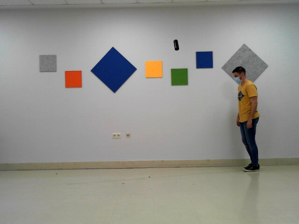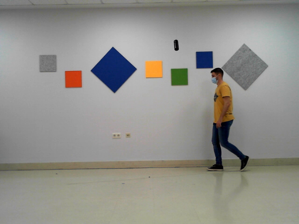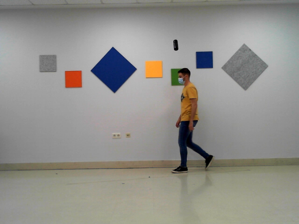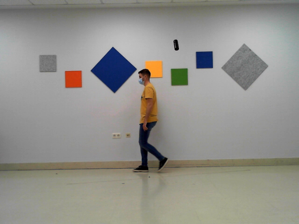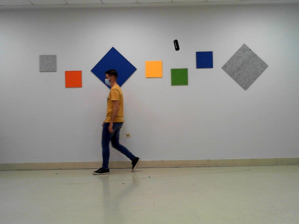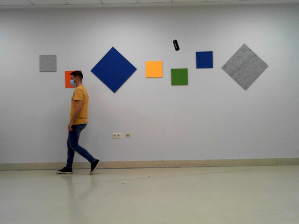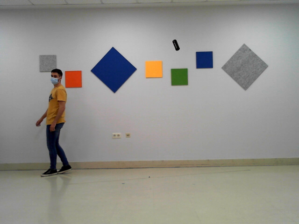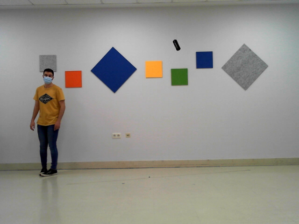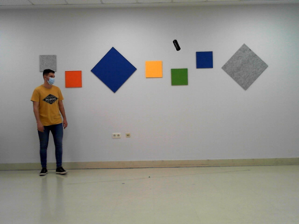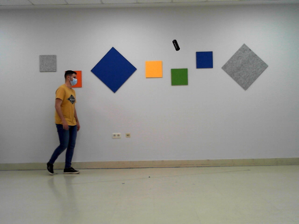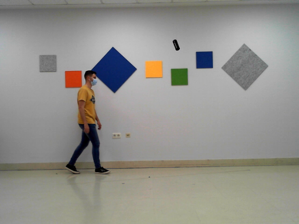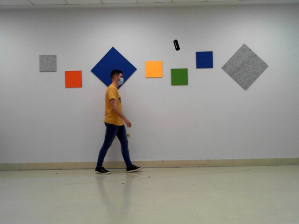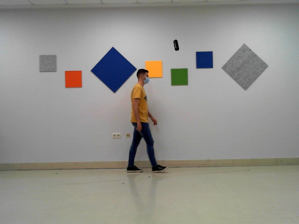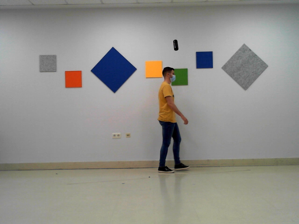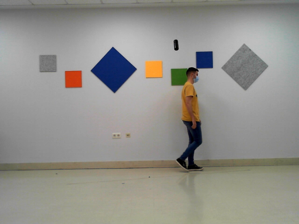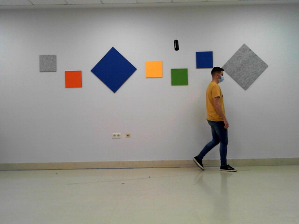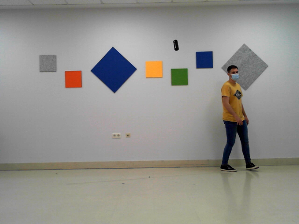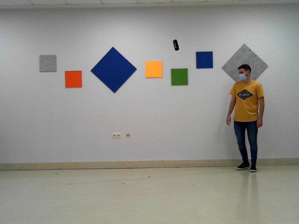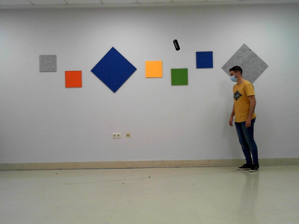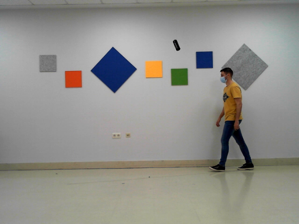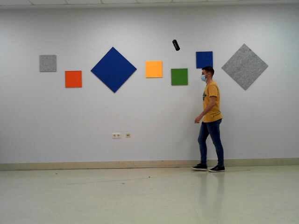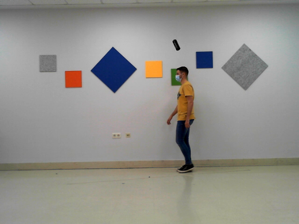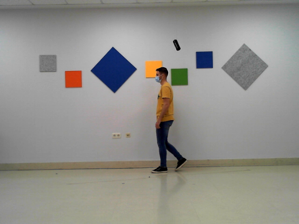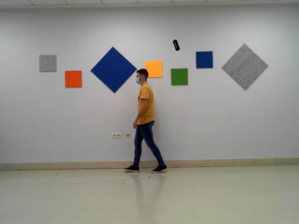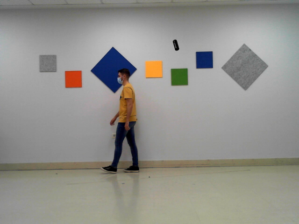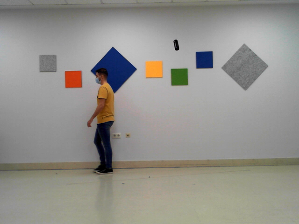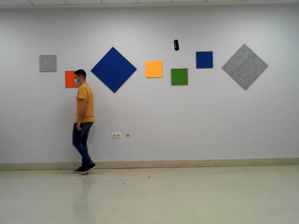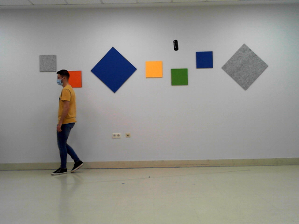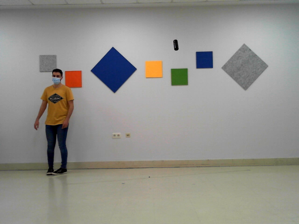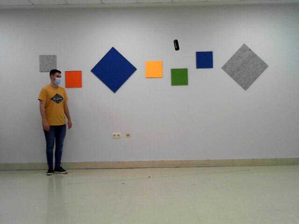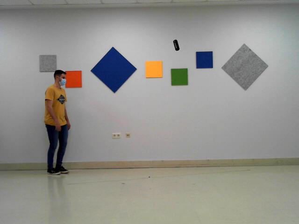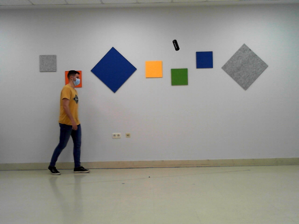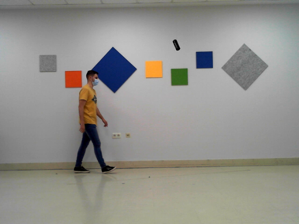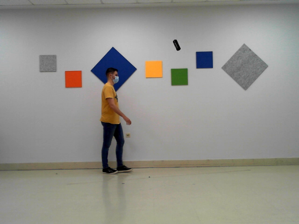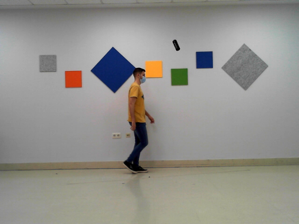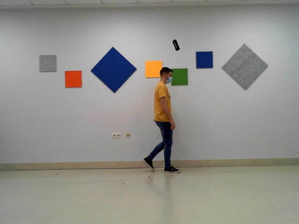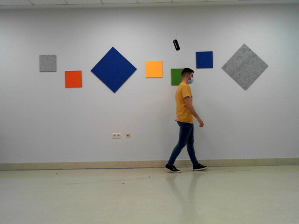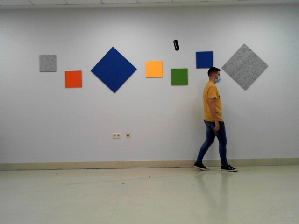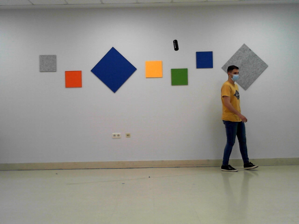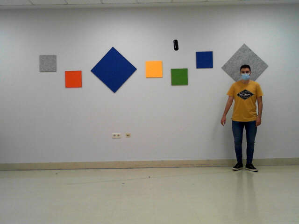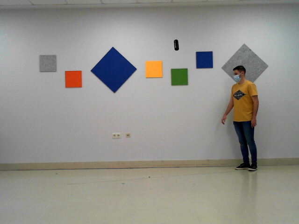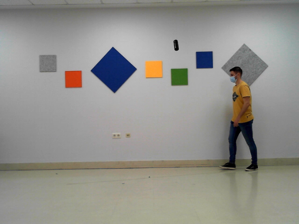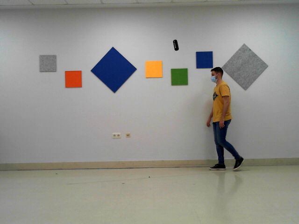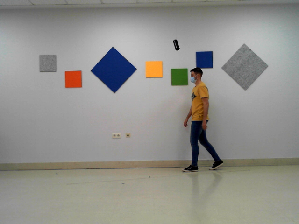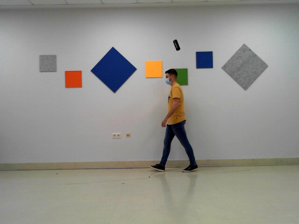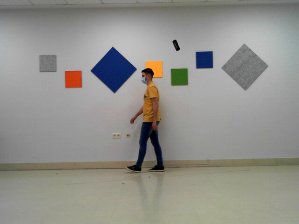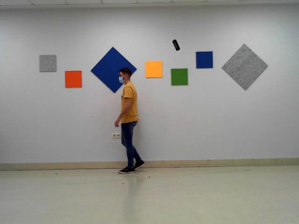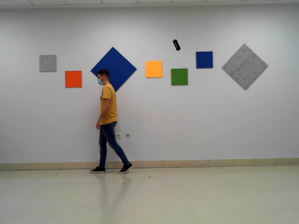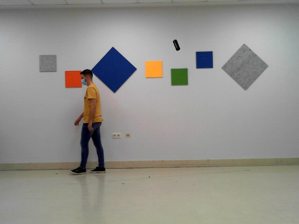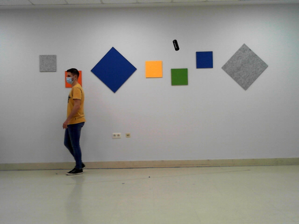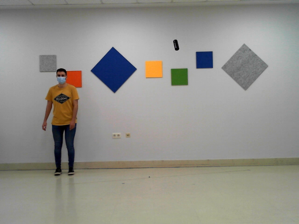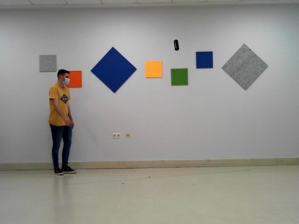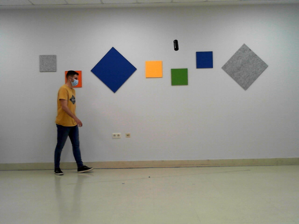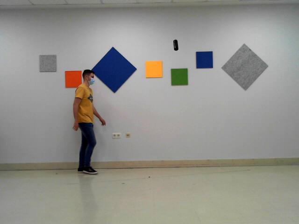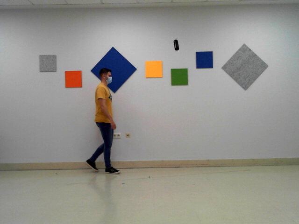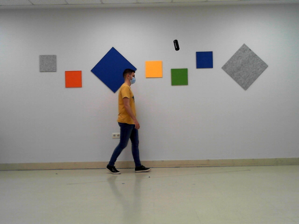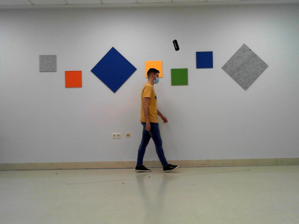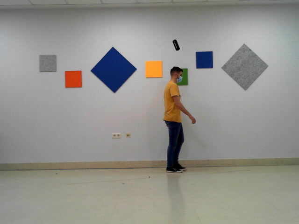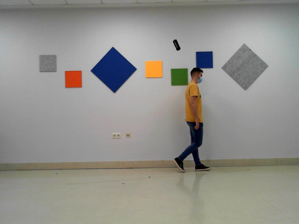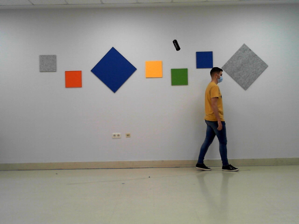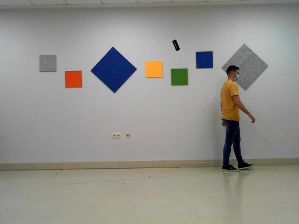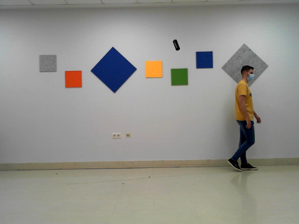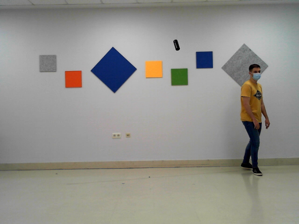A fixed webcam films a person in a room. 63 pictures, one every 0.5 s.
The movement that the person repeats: Walk forward.
